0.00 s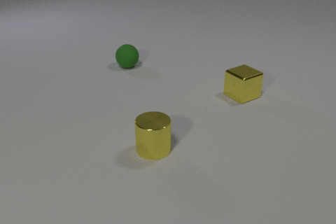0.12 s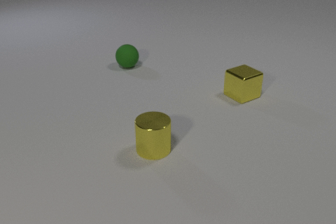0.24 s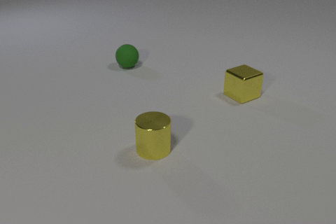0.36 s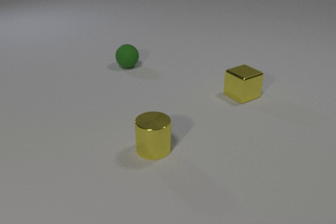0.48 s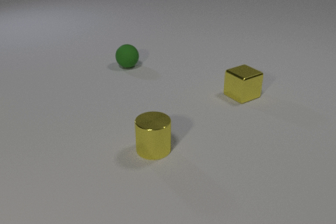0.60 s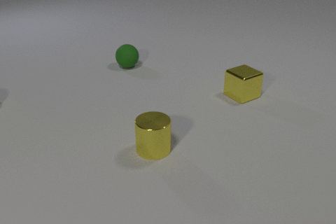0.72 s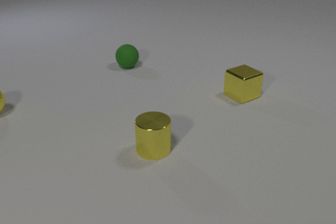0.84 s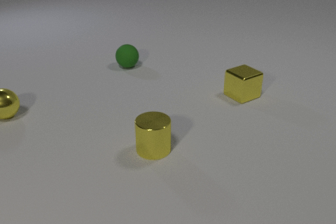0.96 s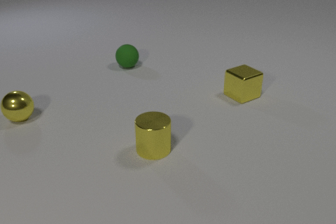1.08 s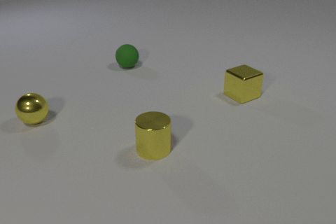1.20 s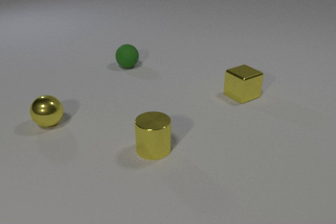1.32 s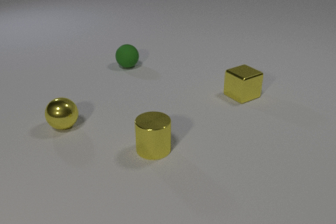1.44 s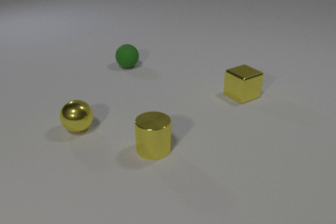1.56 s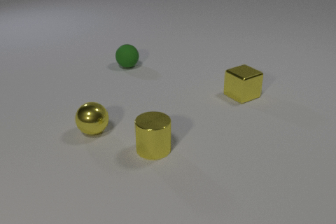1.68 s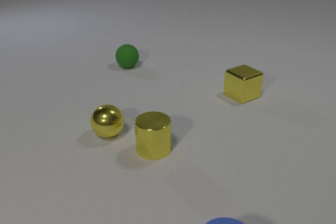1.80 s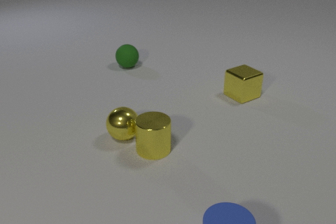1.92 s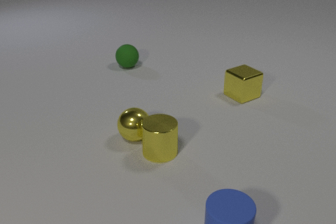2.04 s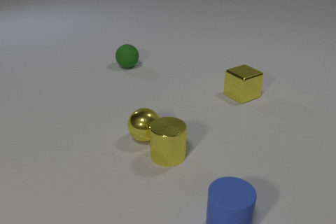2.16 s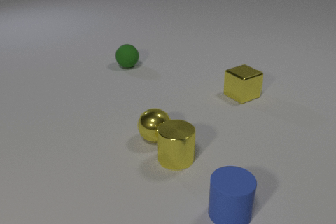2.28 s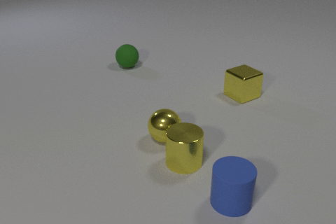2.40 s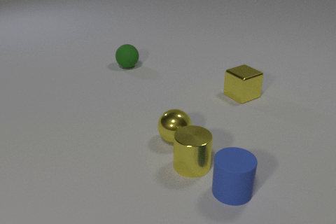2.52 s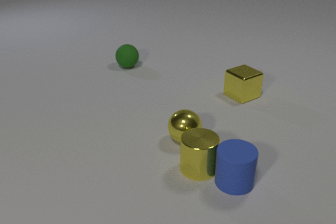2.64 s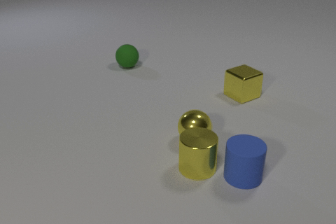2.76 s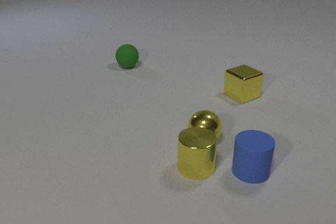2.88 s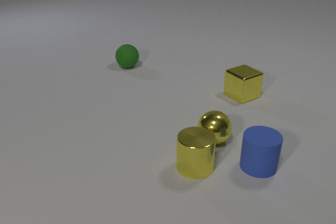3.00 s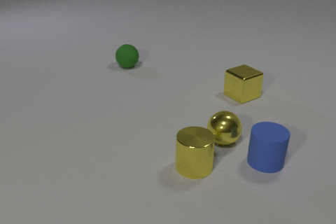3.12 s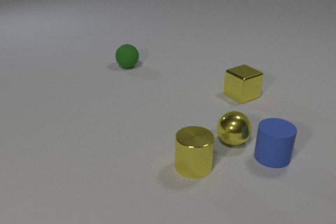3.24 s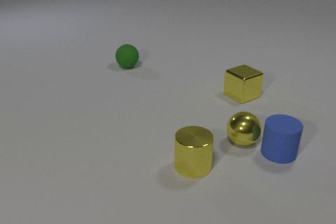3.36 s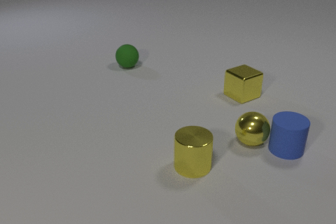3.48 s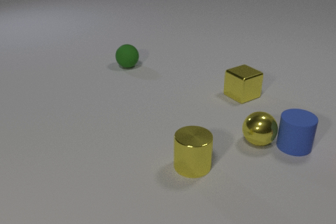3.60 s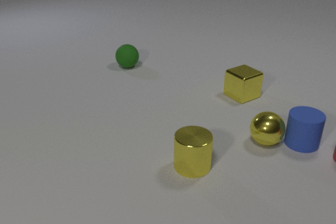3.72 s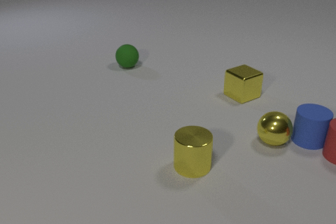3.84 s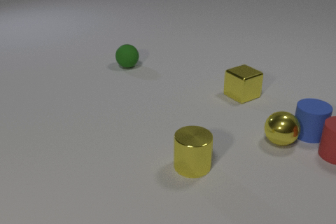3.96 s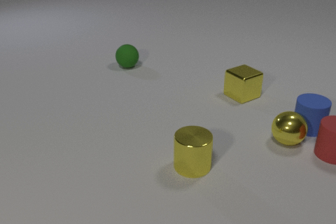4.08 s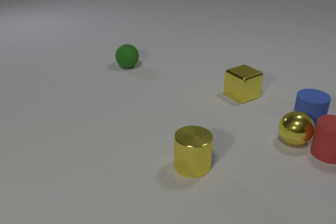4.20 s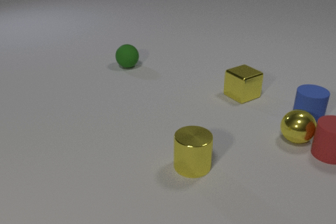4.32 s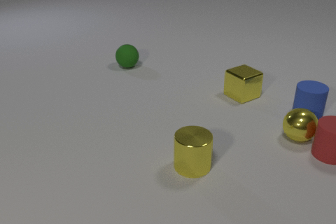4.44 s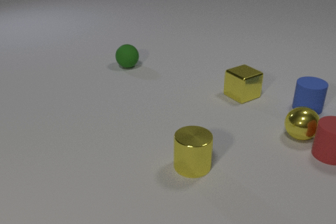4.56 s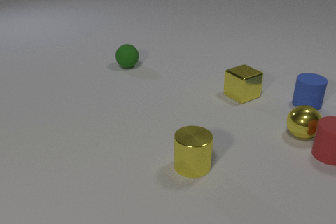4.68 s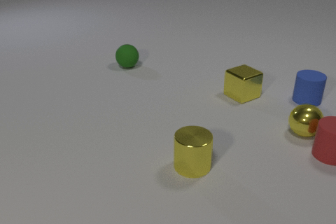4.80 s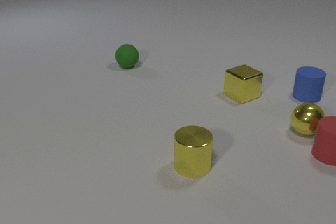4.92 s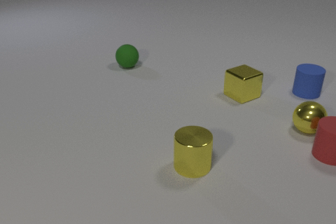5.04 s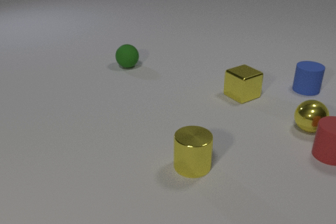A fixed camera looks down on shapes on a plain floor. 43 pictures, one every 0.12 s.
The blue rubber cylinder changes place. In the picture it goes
away from the camera.
The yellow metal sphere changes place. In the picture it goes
to the right.
0.00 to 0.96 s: The yellow metal sphere comes in at the left edge, rolls to the right and toward the camera.
0.96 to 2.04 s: The yellow metal sphere rolls to the right and toward the camera. The yellow metal cylinder slides to the right and toward the camera. The blue rubber cylinder comes in at the bottom edge, slides away from the camera. The yellow metal sphere and the yellow metal cylinder collide.
2.04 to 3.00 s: The yellow metal sphere rolls to the right. The yellow metal cylinder slides to the right and toward the camera. The blue rubber cylinder slides away from the camera. The yellow metal cylinder and the blue rubber cylinder collide.
3.00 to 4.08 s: The yellow metal sphere rolls to the right. The blue rubber cylinder slides away from the camera and to the right. The red rubber cylinder comes in at the right edge, slides to the left. The yellow metal sphere and the blue rubber cylinder collide. The blue rubber cylinder and the red rubber cylinder collide. The yellow metal sphere and the red rubber cylinder collide.
4.08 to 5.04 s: The yellow metal sphere rolls away from the camera and to the right. The blue rubber cylinder slides away from the camera.
Are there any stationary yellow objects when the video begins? yes.
How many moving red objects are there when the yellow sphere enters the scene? 0.
Are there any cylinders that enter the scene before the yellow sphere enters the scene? no.
